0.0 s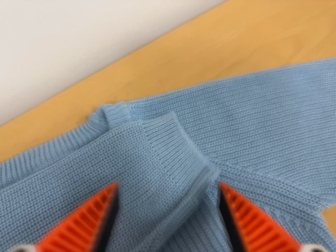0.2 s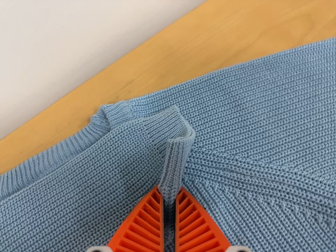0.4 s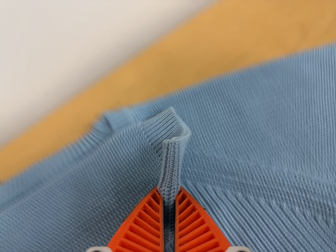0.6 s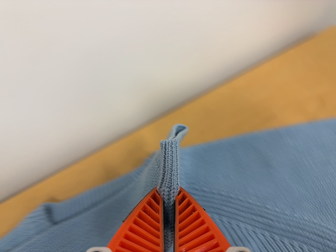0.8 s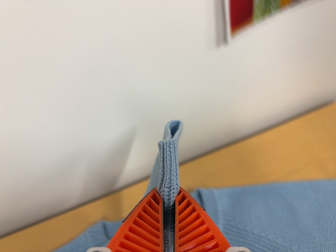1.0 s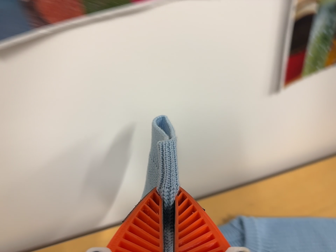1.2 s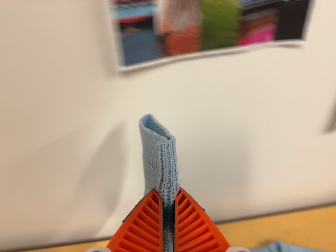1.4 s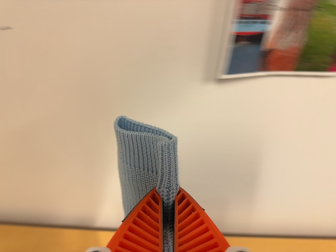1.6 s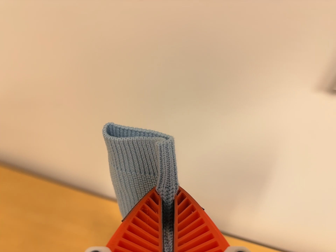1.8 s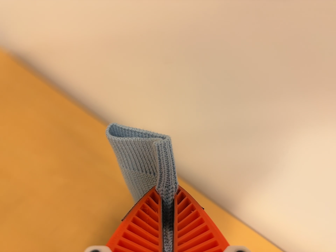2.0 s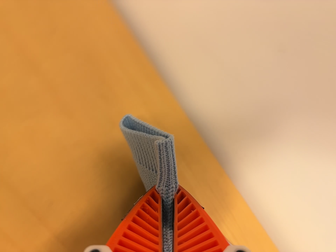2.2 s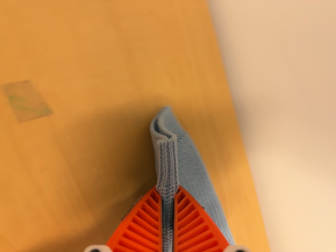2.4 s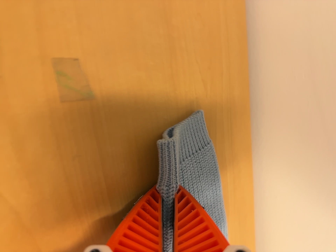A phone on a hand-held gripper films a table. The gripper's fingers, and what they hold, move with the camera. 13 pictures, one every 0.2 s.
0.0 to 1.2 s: The camera pans to its left by about 10 degrees. It travels to its left and backward, about 32 cm, so close, fixed things drift to the right. Its aim tips toward the top of its view by about 25 degrees, and the scene shifts downward. It rolls about its line of sight by about 25 degrees, and the scene rotates clockwise.
1.2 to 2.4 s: The camera travels to its left, about 50 cm, so close, fixed things drift to the right. Its aim tips toward the bottom of its view by about 10 degrees, and the scene shifts upward. It rolls about its line of sight by about 85 degrees, and the scene rotates clockwise.
The film runs backward here.
